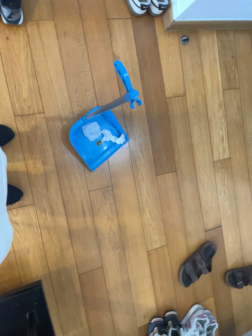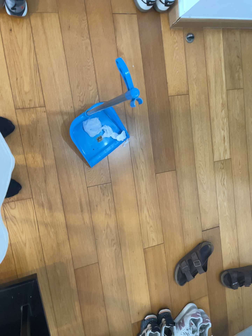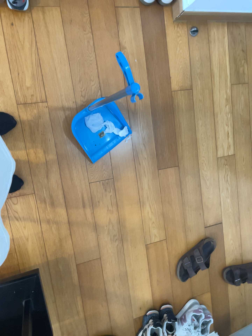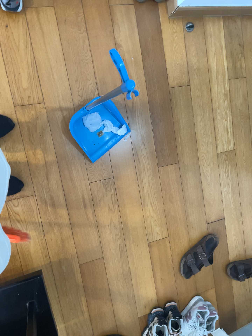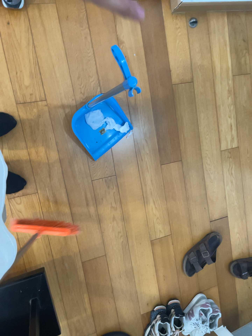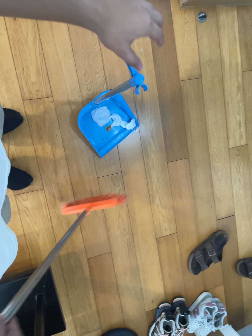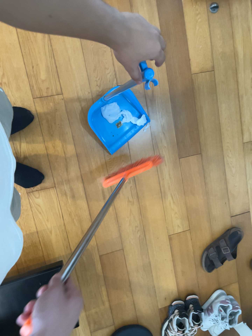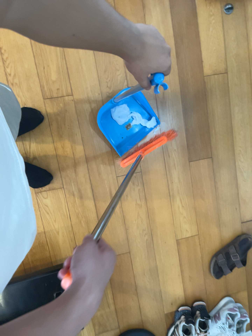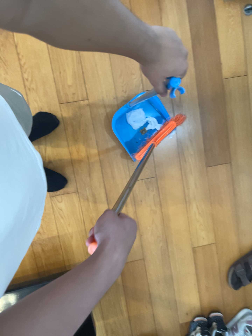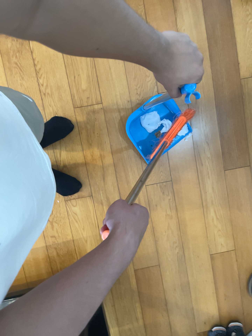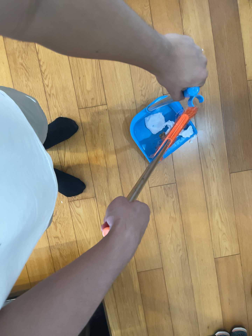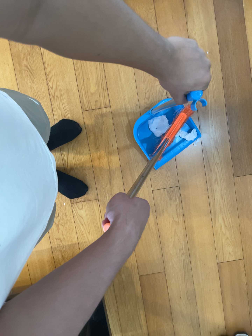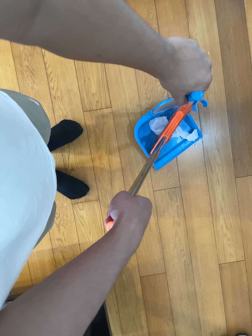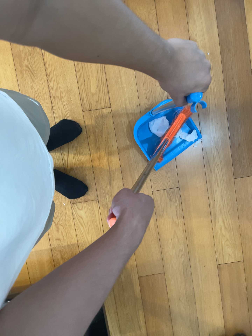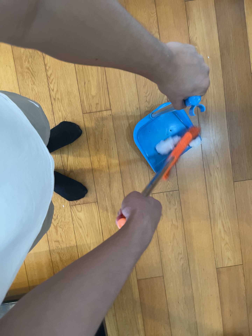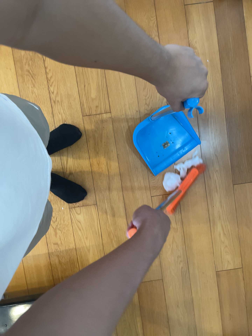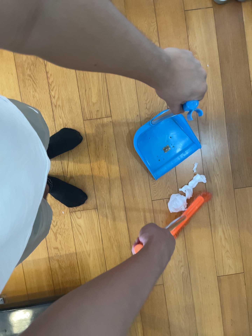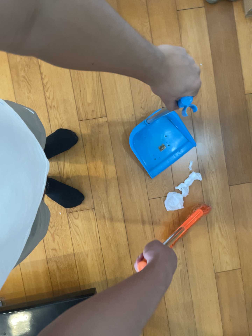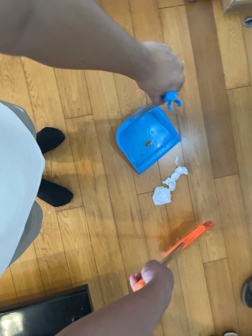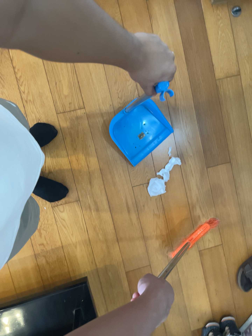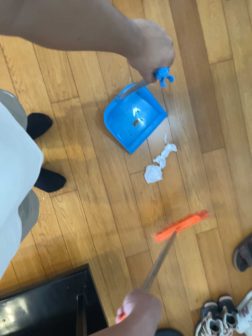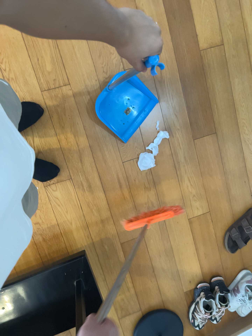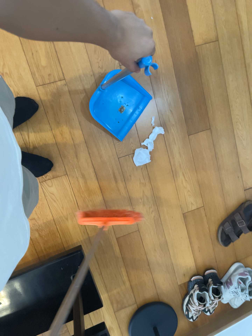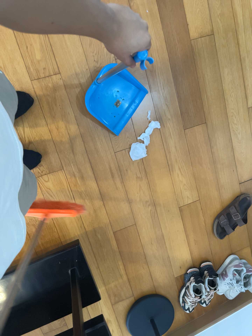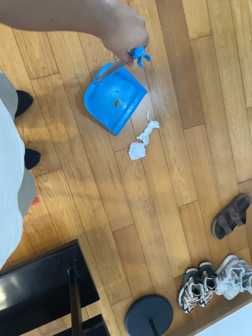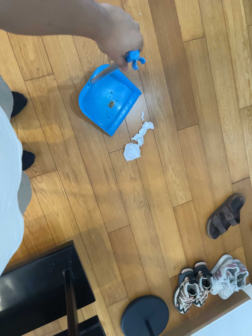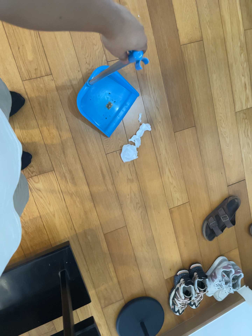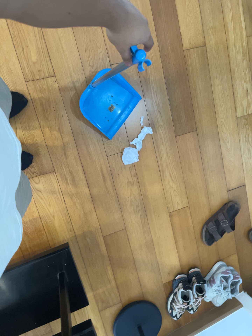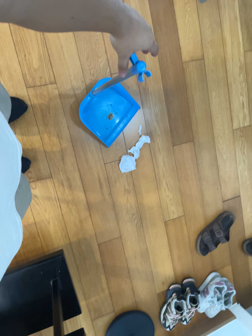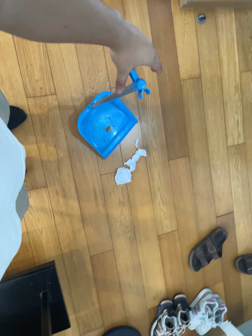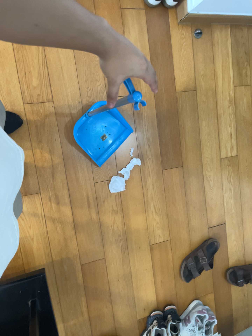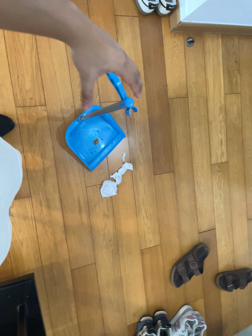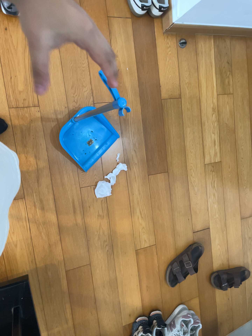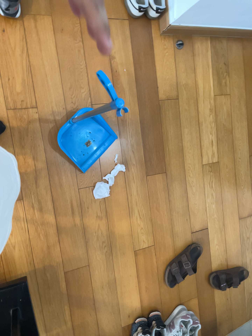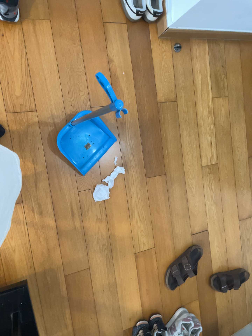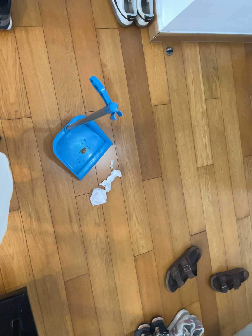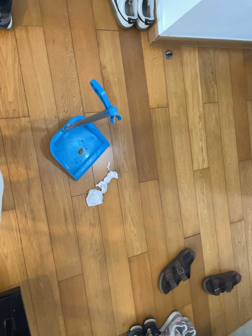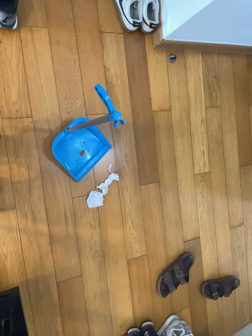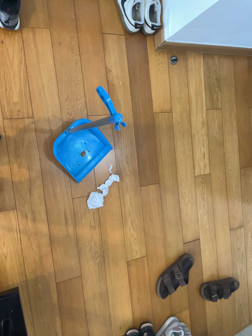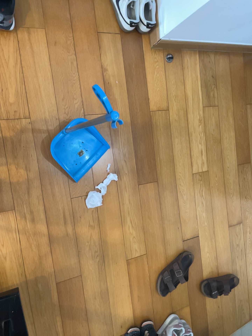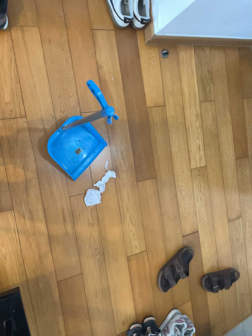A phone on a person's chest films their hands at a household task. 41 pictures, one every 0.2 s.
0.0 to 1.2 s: The camera shifts only a little, or ends up much as it began.
1.2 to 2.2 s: The scene slides to the right, as the camera pans about 10 degrees to its left. It travels forward, about 8 cm, so what stands in front looms larger.
2.2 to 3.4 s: The camera shifts only a little, or ends up much as it began.
3.4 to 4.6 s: The camera pans to its right by about 10 degrees. It travels to its left and backward, about 9 cm. Its aim tips toward the bottom of its view by about 10 degrees, and the scene shifts upward. It rolls about its line of sight by about 10 degrees, and the scene rotates counterclockwise.
4.6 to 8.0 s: The camera pans to its right by about 10 degrees. It travels backward, about 8 cm, so what stands in front gets smaller. Its aim tips toward the top of its view by about 10 degrees, and the scene shifts downward.
The film runs backward here.
